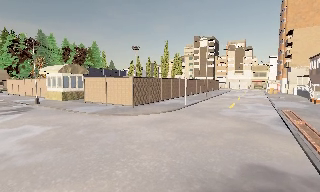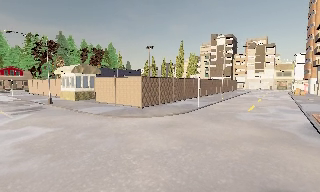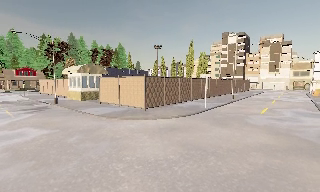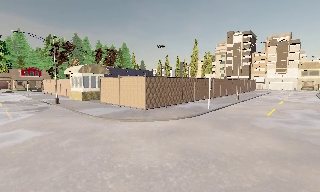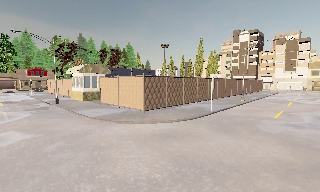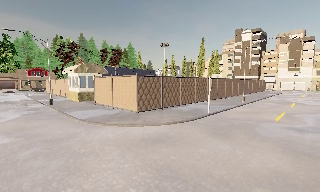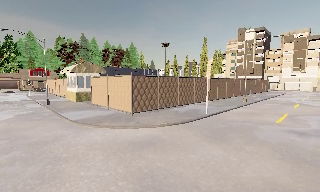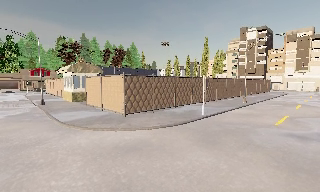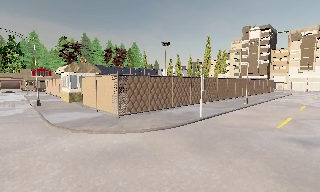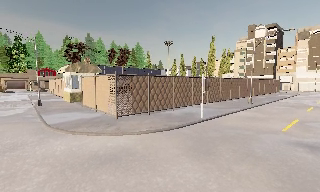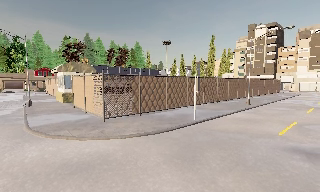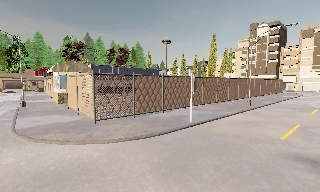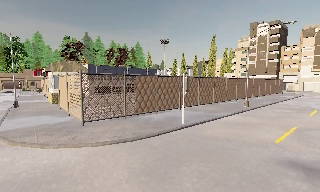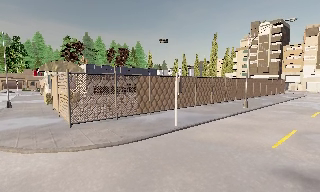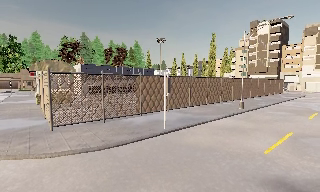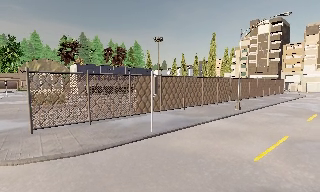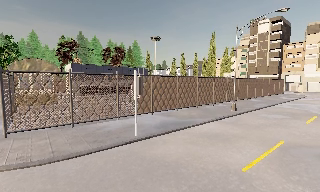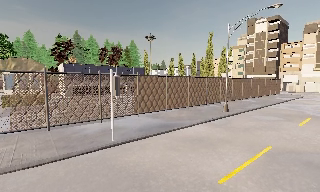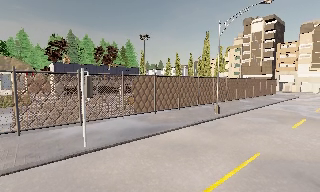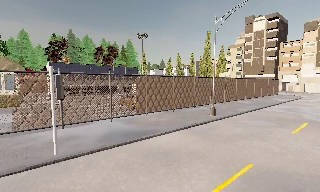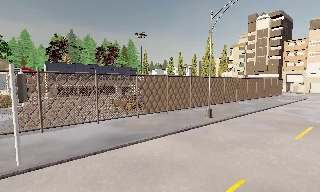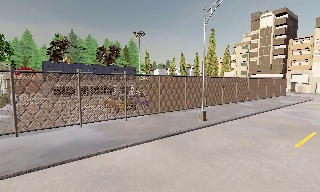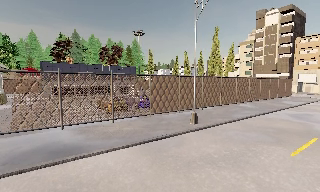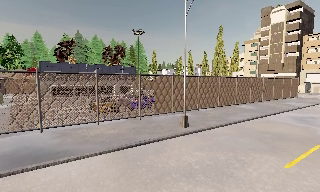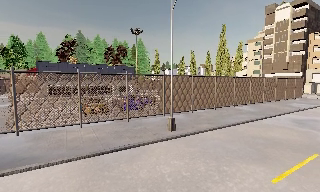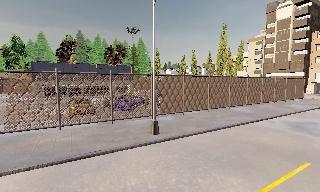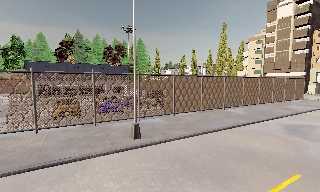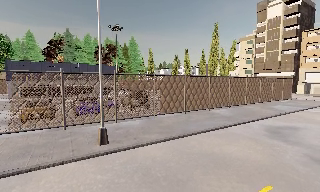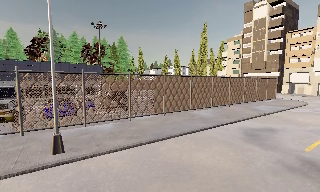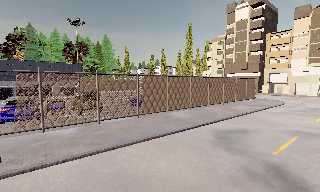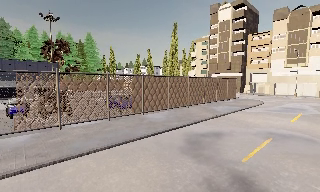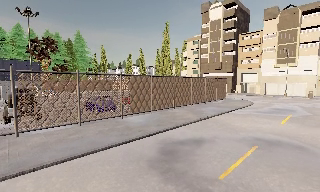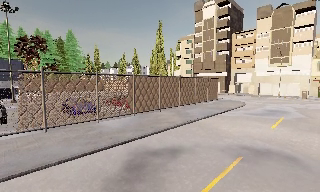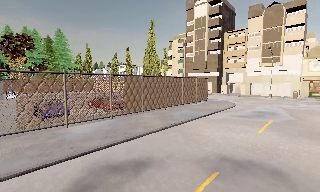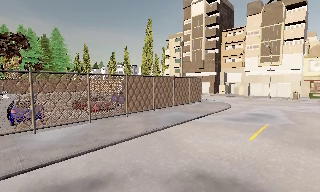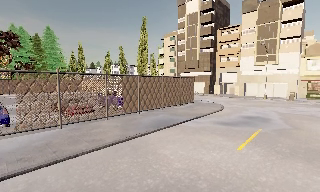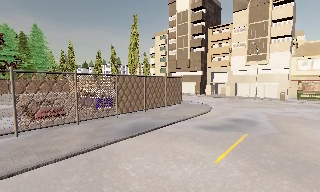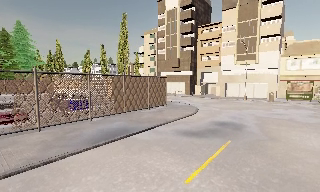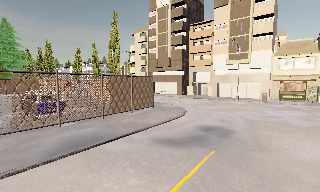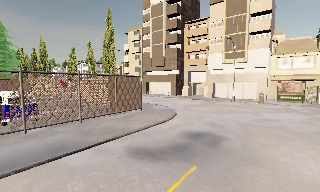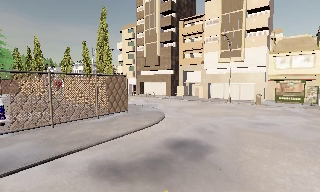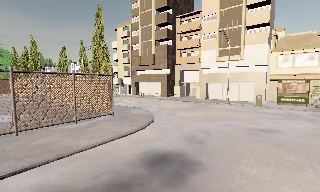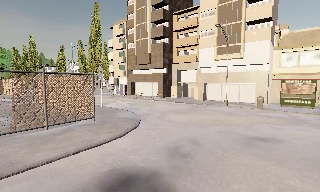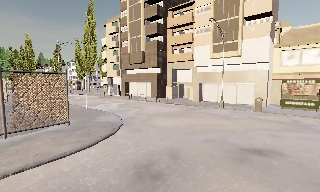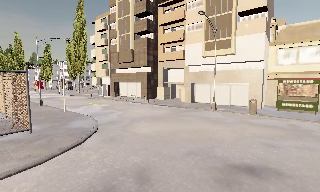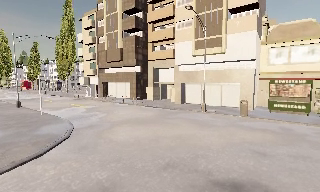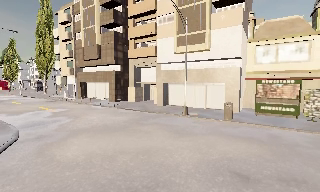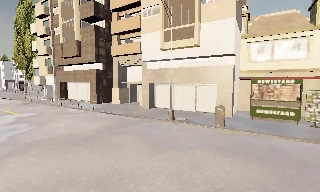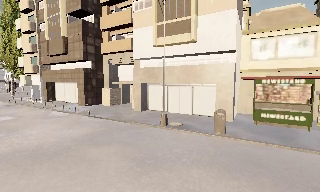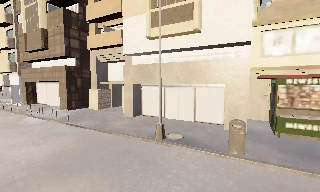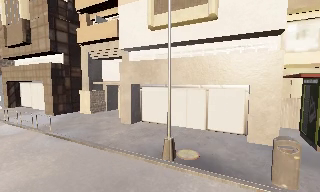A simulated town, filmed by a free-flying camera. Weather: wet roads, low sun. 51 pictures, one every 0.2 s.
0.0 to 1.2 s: The camera pans to its left, which is counterclockwise from overhead, by about 15 degrees. It travels forward and to its right, about 5 m, so what stands in front looms larger.
1.2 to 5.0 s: The camera pans to its left, which is counterclockwise from overhead, by about 15 degrees. It travels to its right and forward, about 18 m, so close, fixed things drift to the left. It gains speed.
5.0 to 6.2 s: The scene slides to the left, as the camera pans about 15 degrees to its right. It travels to its right and forward, about 8 m, so close, fixed things drift to the left.
6.2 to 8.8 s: The camera travels forward and to its right, about 20 m, so what stands in front looms larger.
8.8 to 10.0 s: The camera travels forward, about 10 m, so what stands in front looms larger.
The film runs forward here.
